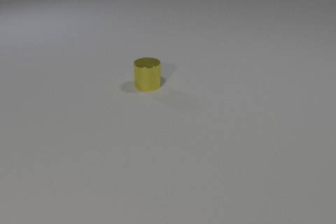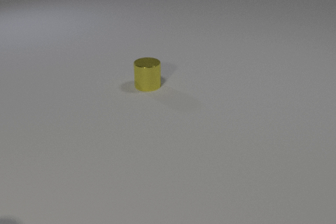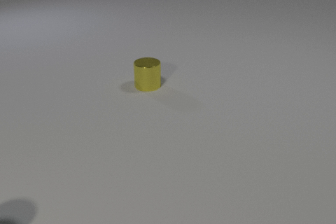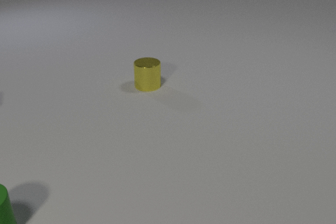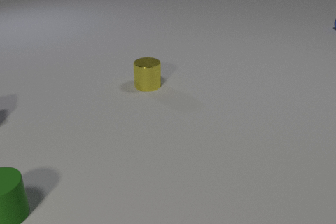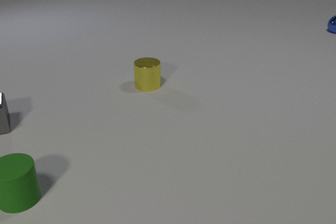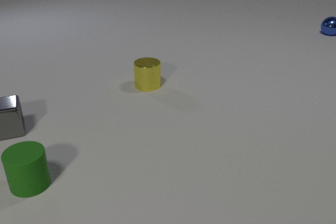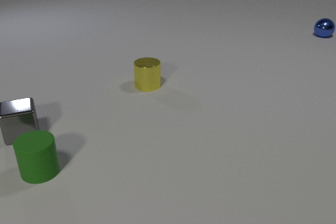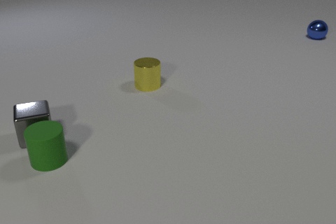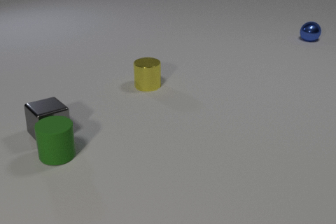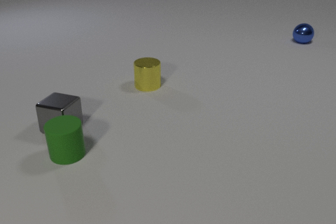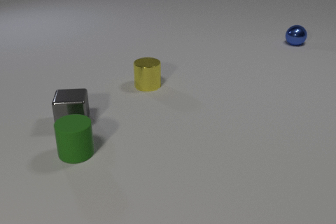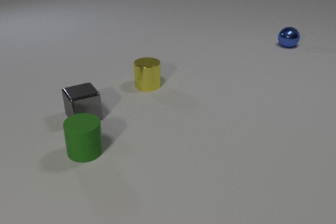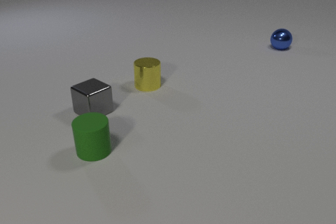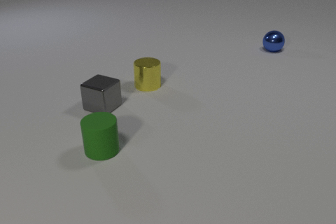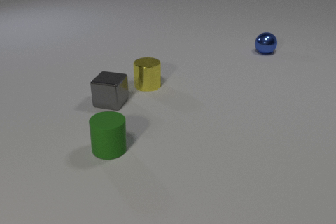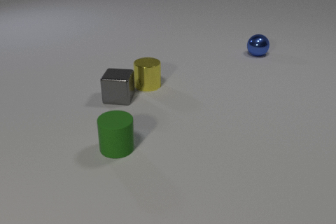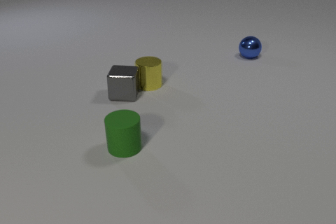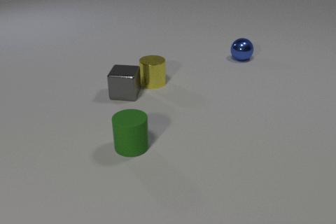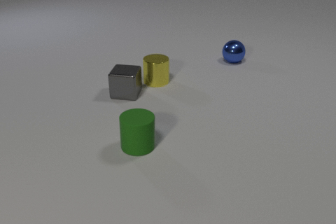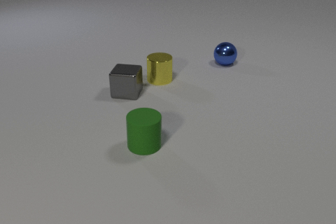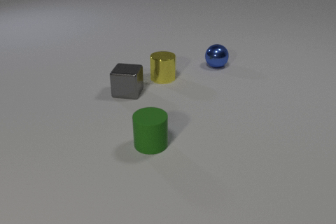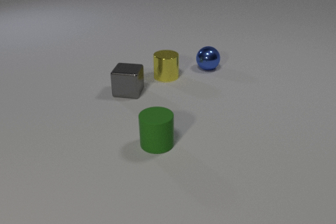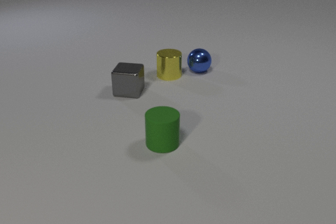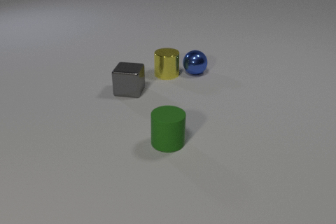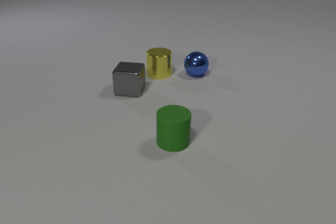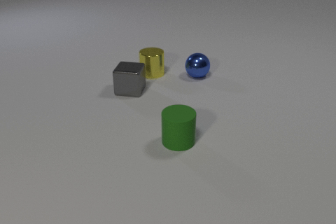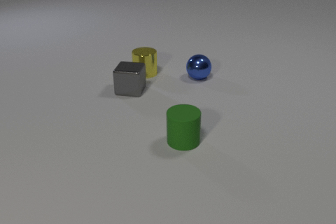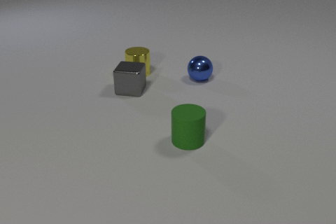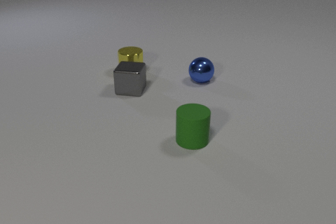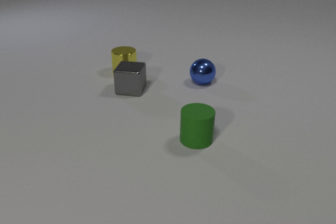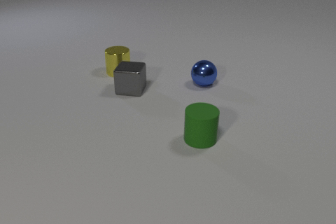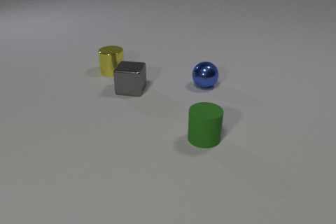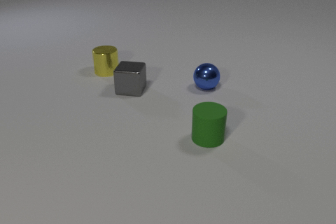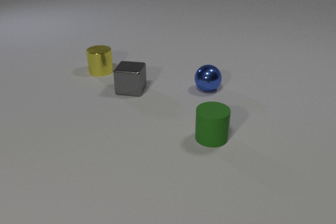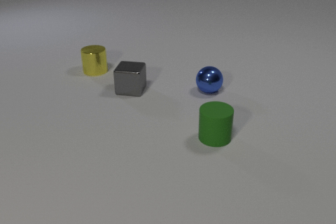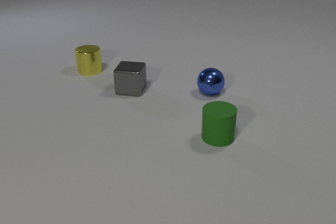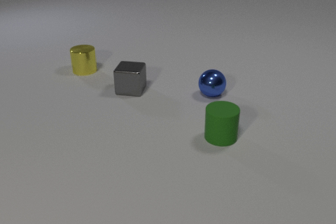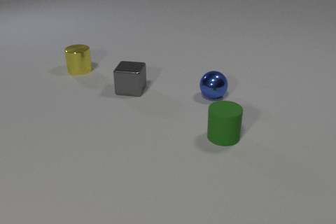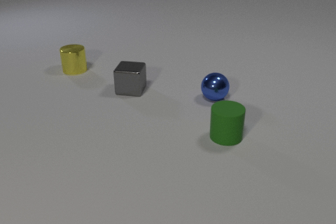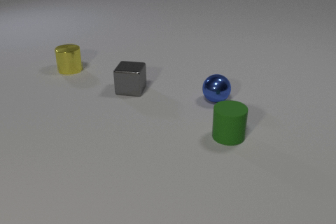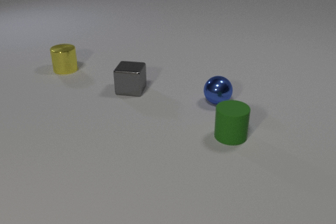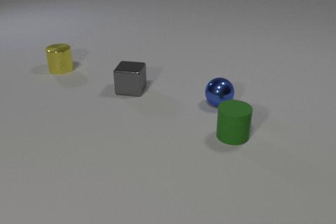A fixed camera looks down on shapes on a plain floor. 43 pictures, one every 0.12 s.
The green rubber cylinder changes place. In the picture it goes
to the right.
The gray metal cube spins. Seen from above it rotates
counterclockwise.
0.00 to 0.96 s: The green rubber cylinder comes in at the left edge, slides away from the camera and to the right. The gray metal cube comes in at the left edge, slides to the right and toward the camera. The blue metal sphere comes in at the right edge, rolls toward the camera and to the left.
0.96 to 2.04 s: The green rubber cylinder slides to the right. The gray metal cube slides to the right and away from the camera, spins so that its near face slides to the right, counterclockwise seen from above. The blue metal sphere rolls toward the camera and to the left. The green rubber cylinder and the gray metal cube collide. The gray metal cube and the yellow metal cylinder collide.
2.04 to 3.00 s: The green rubber cylinder slides to the right. The gray metal cube slides away from the camera and to the right. The yellow metal cylinder slides away from the camera and to the right. The blue metal sphere rolls toward the camera and to the left. The yellow metal cylinder and the blue metal sphere collide.
3.00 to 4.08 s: The green rubber cylinder slides to the right. The yellow metal cylinder slides to the left. The blue metal sphere rolls toward the camera.
4.08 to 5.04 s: The green rubber cylinder slides to the right. The yellow metal cylinder slides to the left. The blue metal sphere rolls toward the camera.
How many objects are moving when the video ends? 3.
How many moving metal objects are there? 3.
What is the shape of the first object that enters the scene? cylinder.
